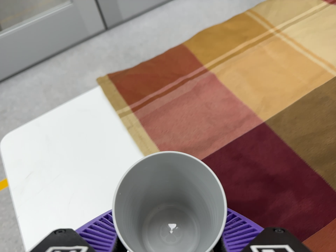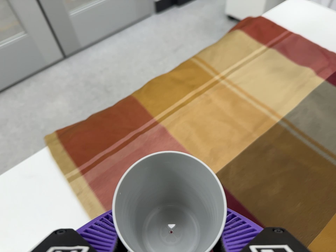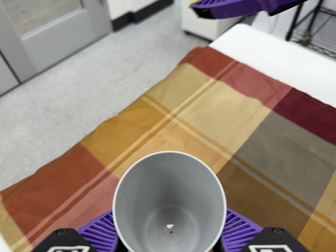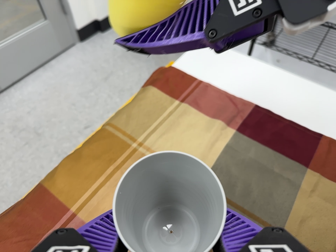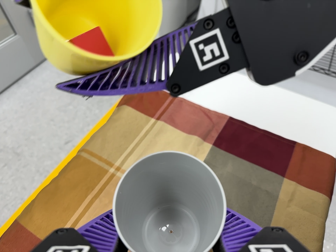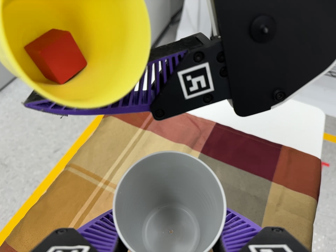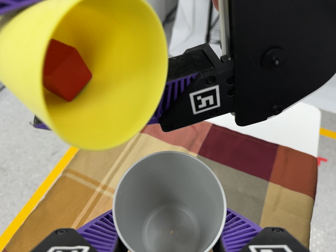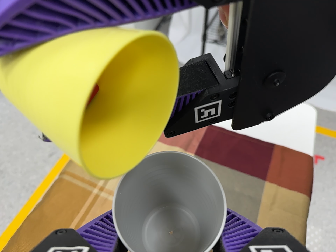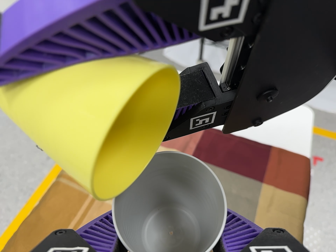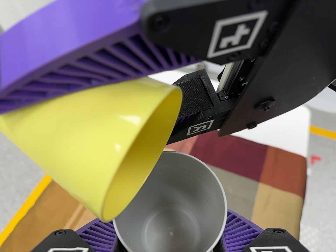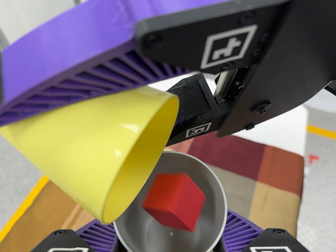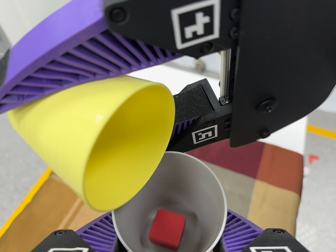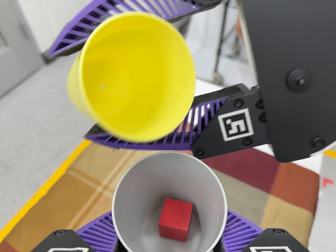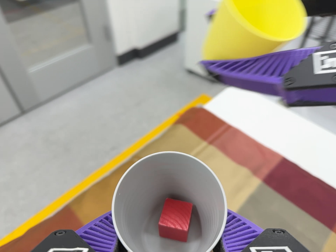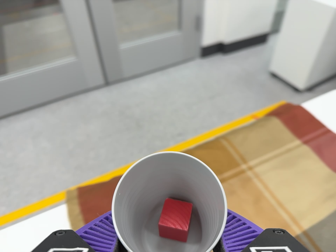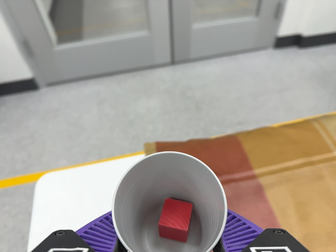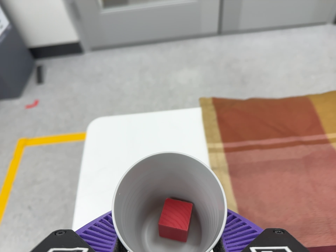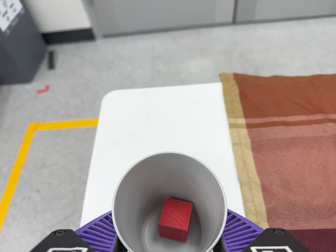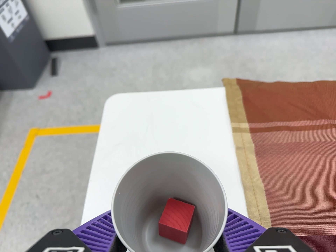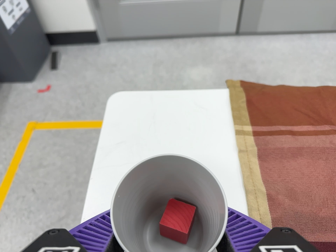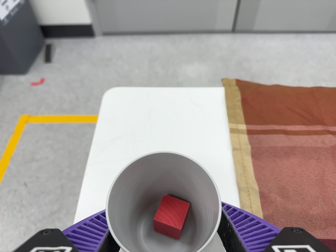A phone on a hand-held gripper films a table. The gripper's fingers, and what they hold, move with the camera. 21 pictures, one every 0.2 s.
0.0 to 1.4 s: The camera swings to its right by about 25 degrees, and the scene slides to the left. It travels toward the top of its view and to its right, about 24 cm, so close, fixed things drift downward. It rolls about its line of sight by about 25 degrees, and the scene rotates counterclockwise.
1.4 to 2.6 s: The scene slides to the right, as the camera pans about 15 degrees to its left. It rolls about its line of sight by about 15 degrees, and the scene rotates clockwise.
2.6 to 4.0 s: The camera swings to its left by about 30 degrees, and the scene slides to the right. It travels to its left, toward the bottom of its view and forward, about 24 cm, so close, fixed things drift to the right. Its aim tips toward the bottom of its view by about 10 degrees, and the scene shifts upward. It rolls about its line of sight by about 35 degrees, and the scene rotates clockwise.
The film runs forward here.
